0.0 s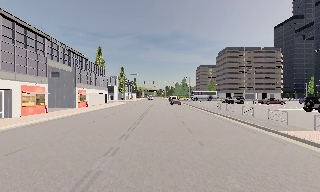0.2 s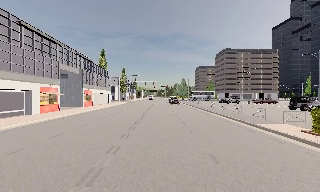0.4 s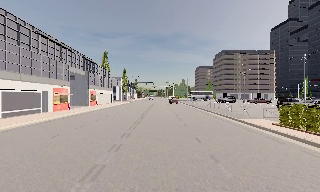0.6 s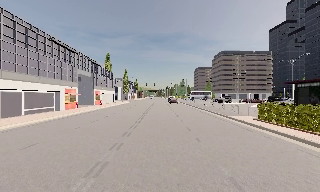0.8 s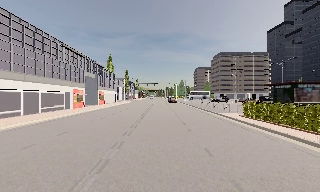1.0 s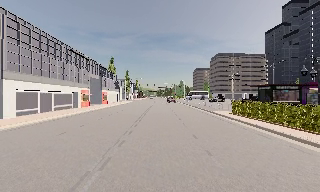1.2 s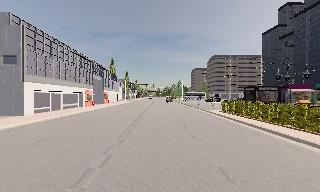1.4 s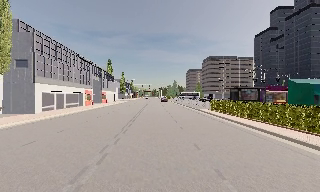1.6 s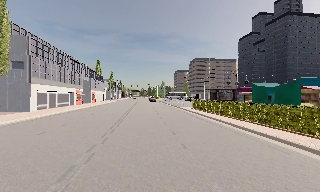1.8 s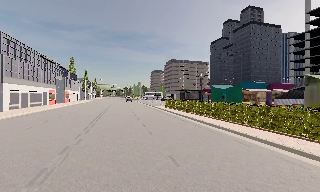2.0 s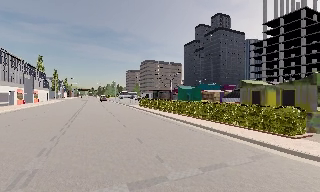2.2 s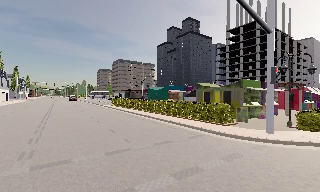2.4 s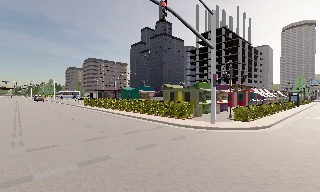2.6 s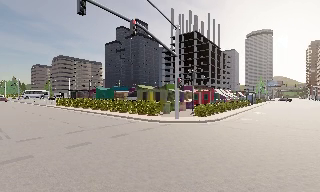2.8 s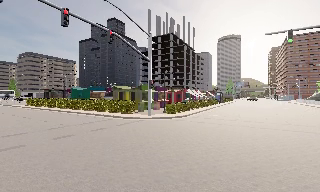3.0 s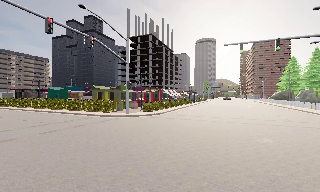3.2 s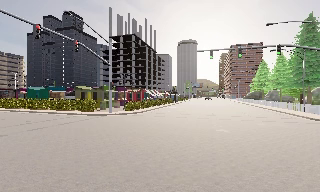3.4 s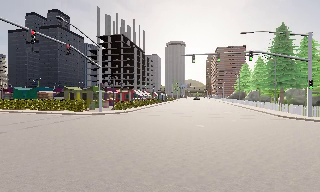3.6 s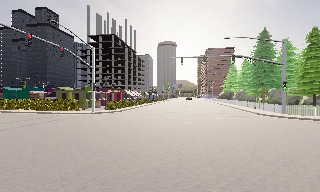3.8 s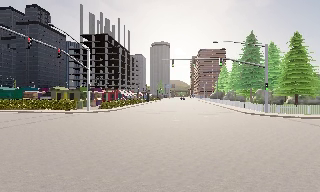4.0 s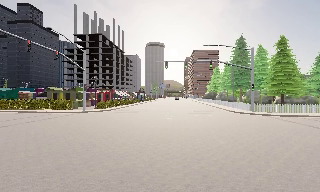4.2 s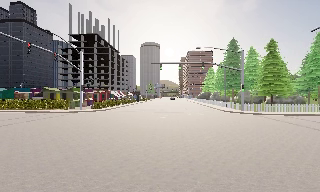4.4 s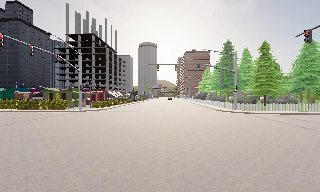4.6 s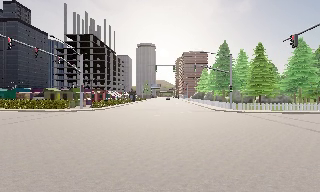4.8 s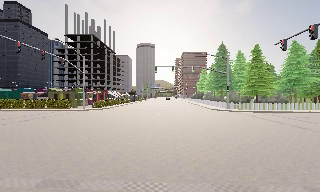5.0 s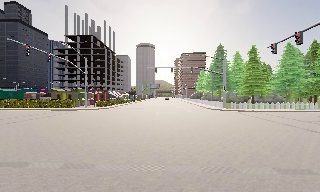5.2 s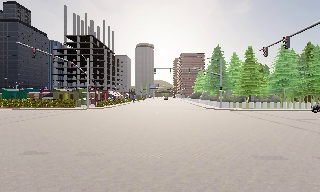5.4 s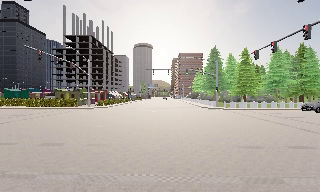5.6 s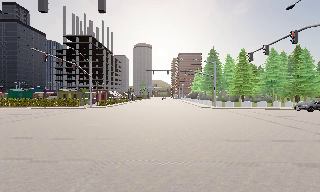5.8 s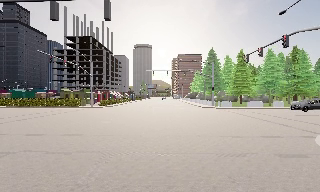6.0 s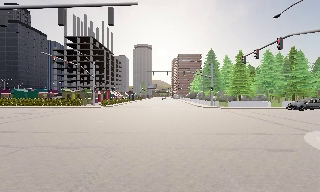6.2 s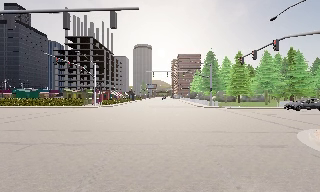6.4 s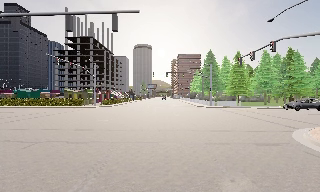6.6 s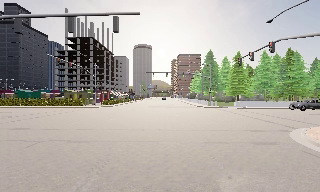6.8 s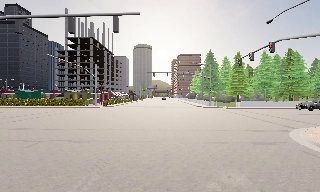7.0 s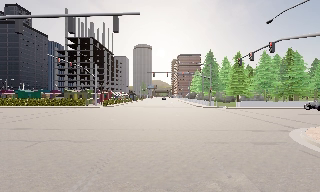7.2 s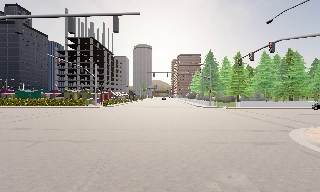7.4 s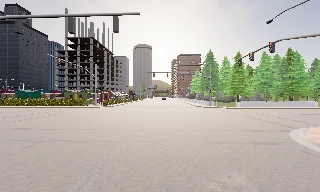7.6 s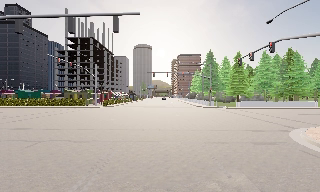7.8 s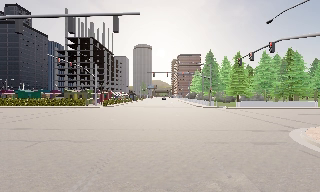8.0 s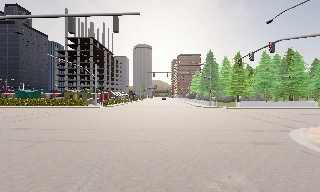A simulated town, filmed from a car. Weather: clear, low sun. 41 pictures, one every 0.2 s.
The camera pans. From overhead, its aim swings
clockwise.
The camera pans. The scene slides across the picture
to the left.
0.0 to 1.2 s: The camera travels backward, about 13 m, so what stands in front gets smaller.
1.2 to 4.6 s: The camera swings to its right by about 85 degrees, and the scene slides to the left. It travels backward, about 25 m. It loses speed.
4.6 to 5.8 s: The camera travels backward, about 5 m, so what stands in front gets smaller.
5.8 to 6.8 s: The camera travels backward, about 1.5 m, so what stands in front gets smaller. It loses speed.
6.8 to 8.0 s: The camera keeps its place and its aim.
The film runs backward here.
